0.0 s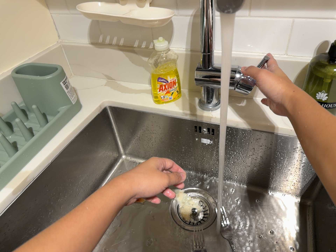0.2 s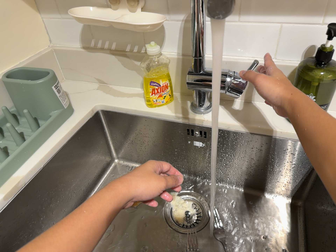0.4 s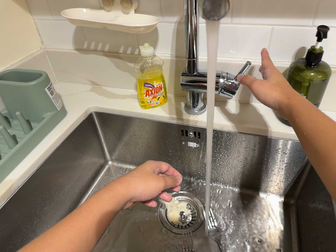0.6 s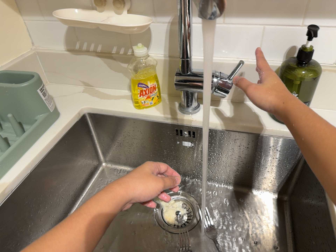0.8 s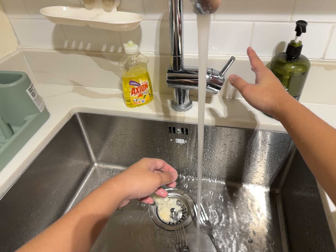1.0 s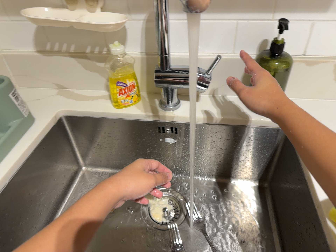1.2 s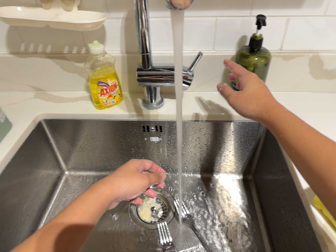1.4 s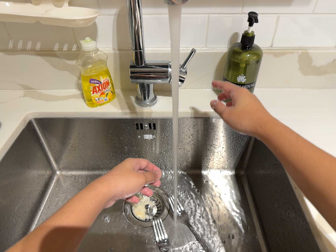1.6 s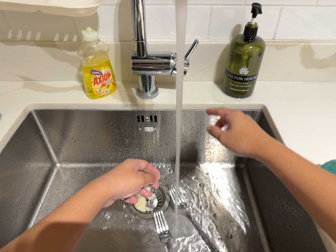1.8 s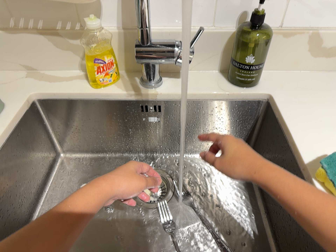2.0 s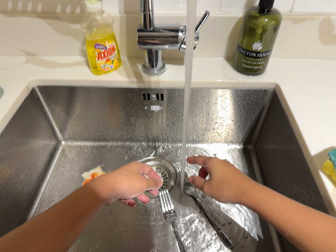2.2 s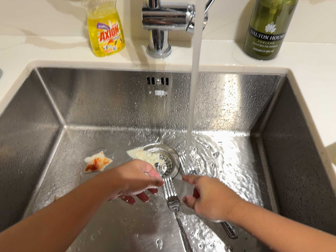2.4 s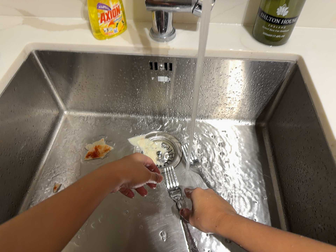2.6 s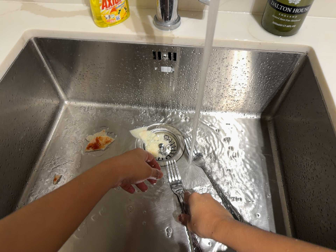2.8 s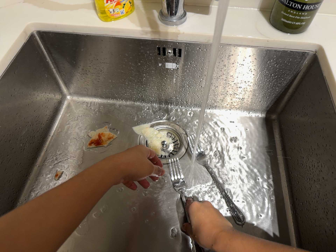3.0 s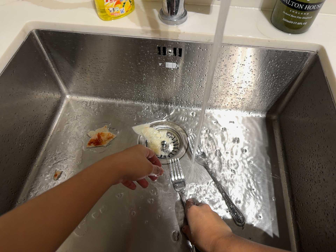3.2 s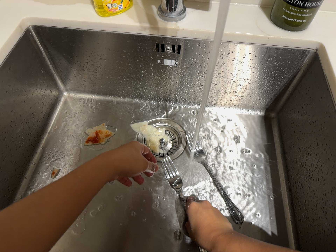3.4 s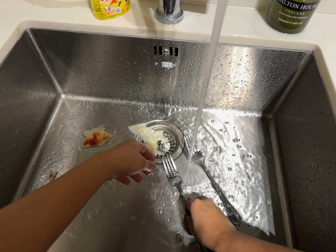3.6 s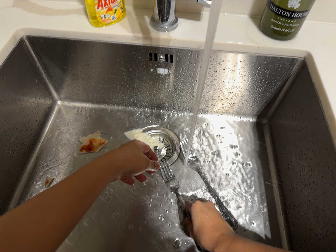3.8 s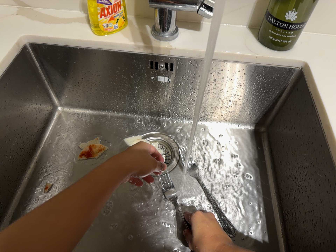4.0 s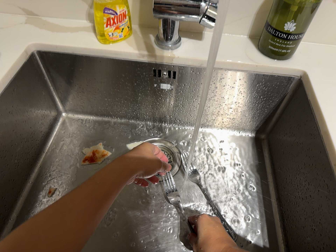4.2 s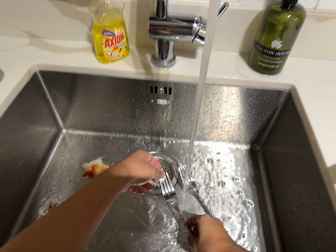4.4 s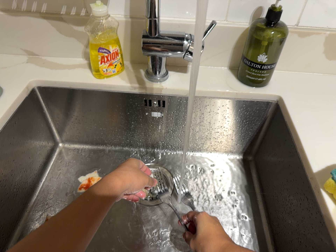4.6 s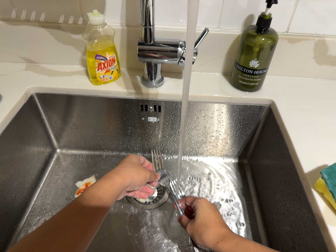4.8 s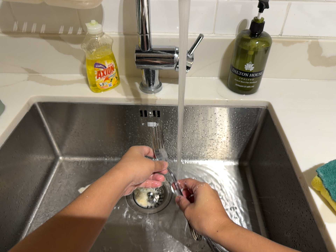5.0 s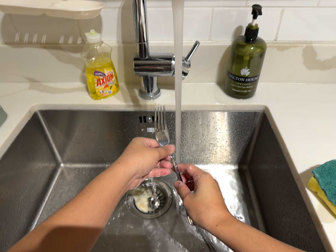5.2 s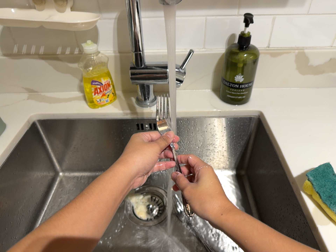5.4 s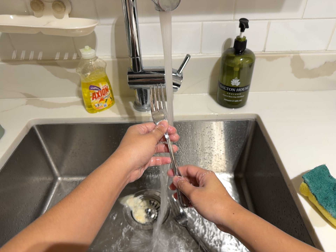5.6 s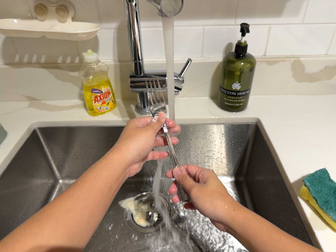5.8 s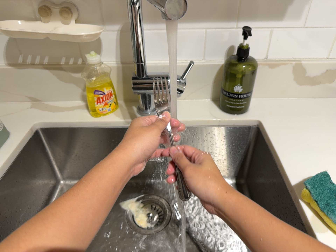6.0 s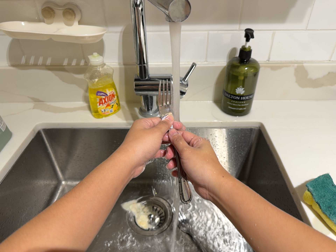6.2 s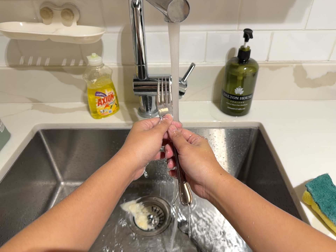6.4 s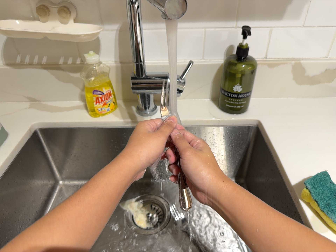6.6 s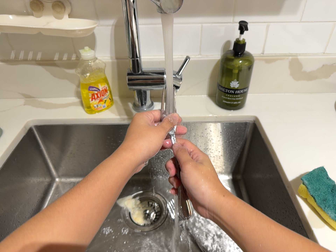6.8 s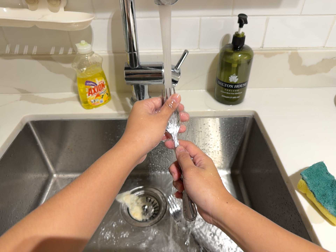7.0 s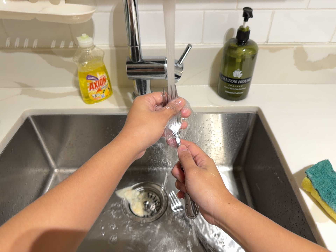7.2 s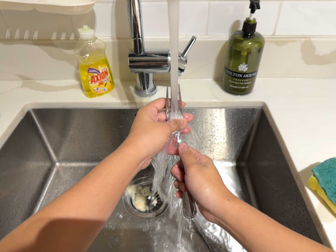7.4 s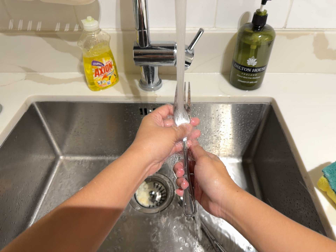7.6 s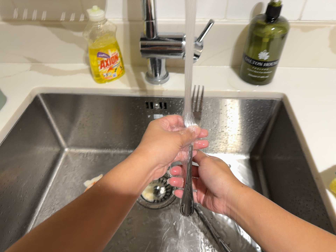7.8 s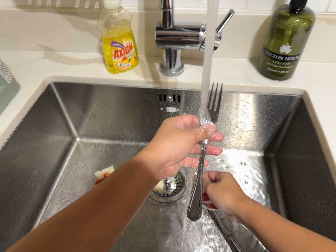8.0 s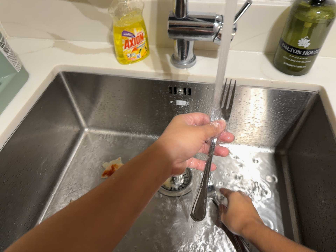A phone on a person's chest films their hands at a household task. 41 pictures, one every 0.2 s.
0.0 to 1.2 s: The camera swings to its right by about 15 degrees, and the scene slides to the left. It rolls about its line of sight by about 10 degrees, and the scene rotates counterclockwise.
1.2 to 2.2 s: The camera's aim tips toward the bottom of its view by about 10 degrees, and the scene shifts upward.
2.2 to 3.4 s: The camera shifts only a little, or ends up much as it began.
3.4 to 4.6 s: The camera travels backward, about 8 cm, so what stands in front gets smaller. Its aim tips toward the top of its view by about 15 degrees, and the scene shifts downward.
4.6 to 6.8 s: The camera shifts only a little, or ends up much as it began.
6.8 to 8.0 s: The camera travels forward, about 8 cm, so what stands in front looms larger. Its aim tips toward the bottom of its view by about 10 degrees, and the scene shifts upward.
The film runs backward here.
